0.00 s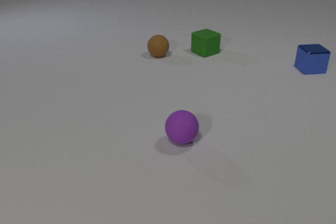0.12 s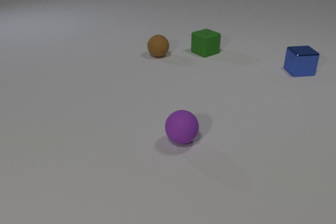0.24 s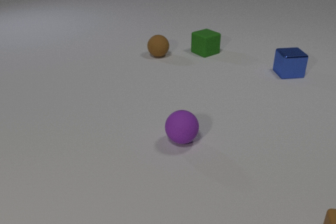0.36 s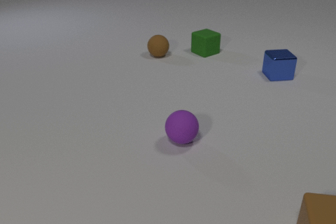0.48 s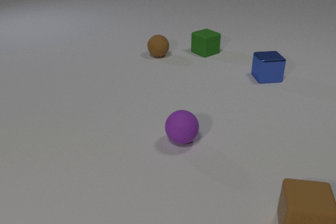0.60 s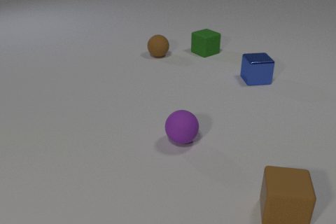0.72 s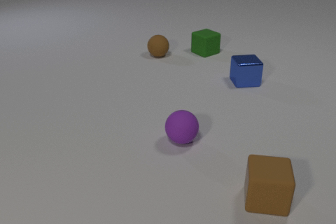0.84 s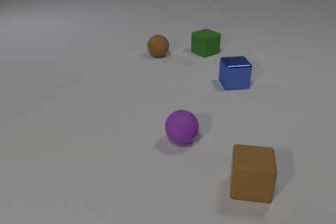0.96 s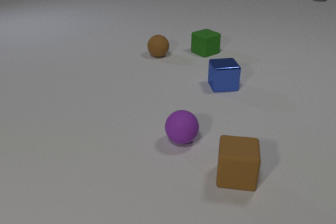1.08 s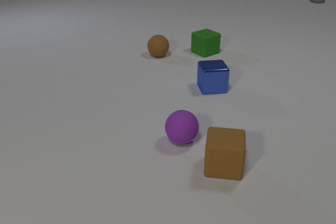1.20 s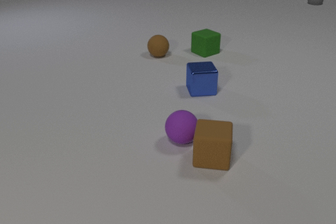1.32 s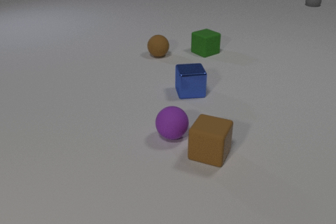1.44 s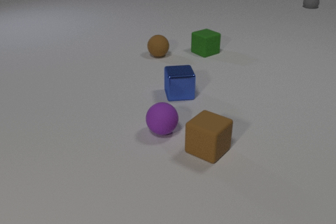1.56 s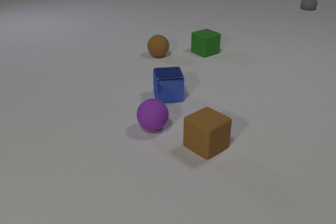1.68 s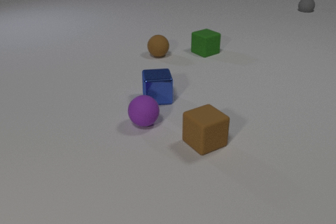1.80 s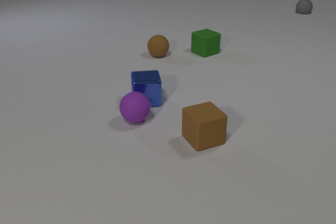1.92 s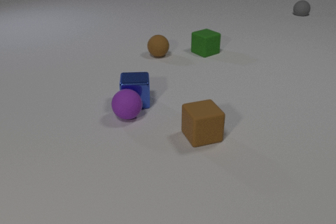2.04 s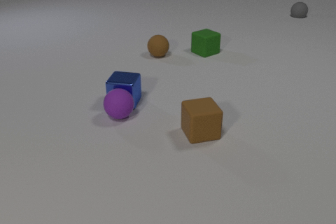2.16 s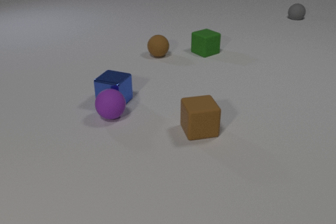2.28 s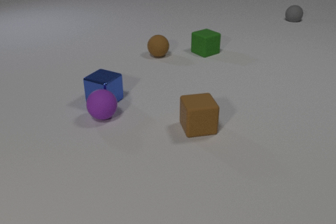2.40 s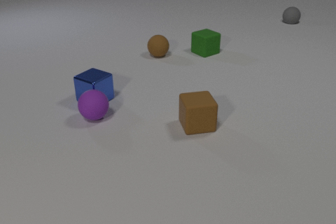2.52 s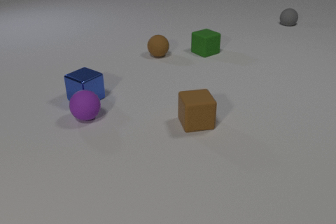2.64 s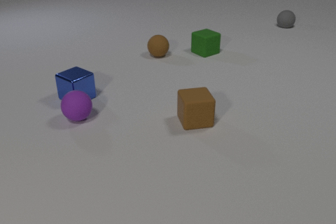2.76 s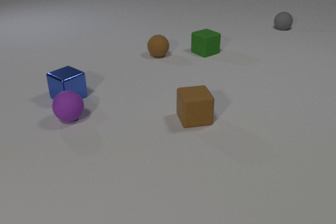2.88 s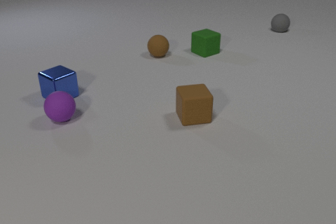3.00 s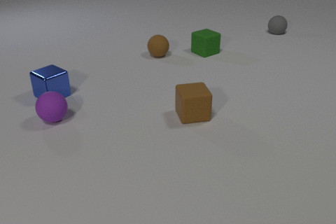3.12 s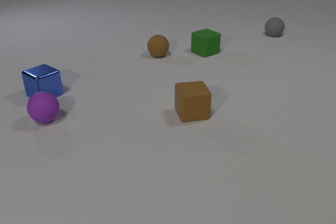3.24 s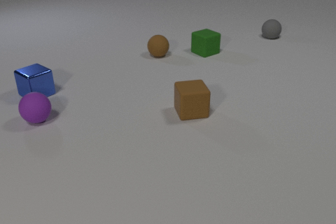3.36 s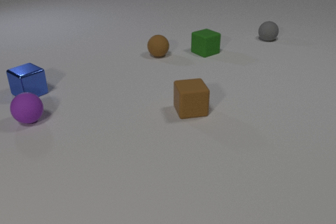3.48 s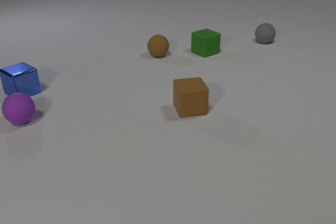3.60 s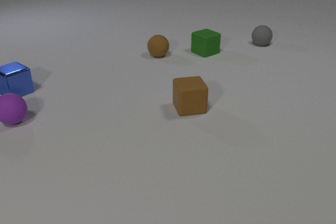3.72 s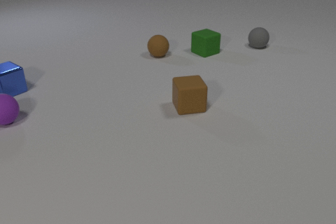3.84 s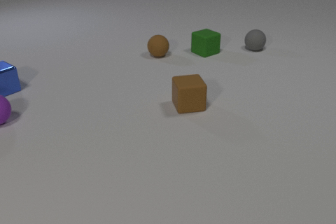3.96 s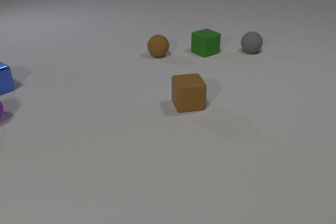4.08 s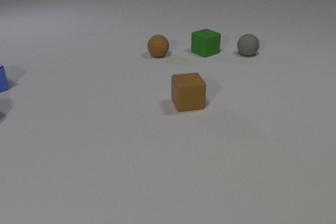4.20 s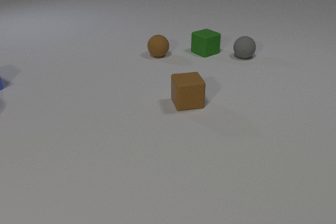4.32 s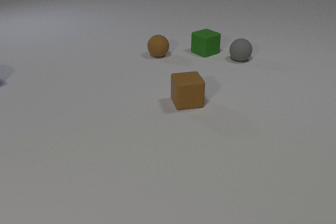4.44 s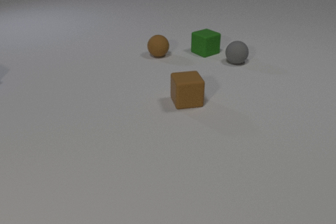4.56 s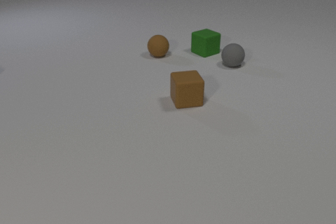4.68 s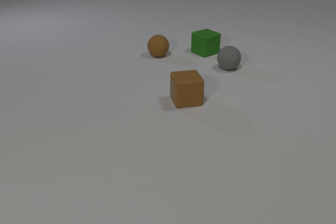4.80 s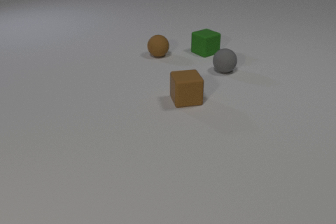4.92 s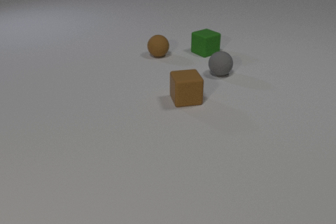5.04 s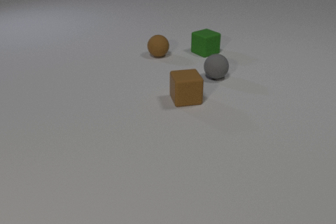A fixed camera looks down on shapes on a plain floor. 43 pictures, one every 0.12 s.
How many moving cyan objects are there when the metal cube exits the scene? 0.
How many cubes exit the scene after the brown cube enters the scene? 1.
What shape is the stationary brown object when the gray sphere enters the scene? sphere.
0.00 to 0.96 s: The brown rubber cube comes in at the bottom edge, slides to the left and away from the camera. The gray rubber sphere comes in at the top edge, rolls toward the camera. The blue metal cube slides to the left and toward the camera.
0.96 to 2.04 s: The brown rubber cube slides away from the camera and to the left, spins clockwise seen from above by about 60 degrees, its near face sliding to the left. The purple rubber sphere rolls to the left and away from the camera. The gray rubber sphere rolls toward the camera. The blue metal cube slides to the left. The brown rubber cube and the purple rubber sphere collide. The purple rubber sphere and the blue metal cube collide.
2.04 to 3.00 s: The brown rubber cube slides away from the camera. The purple rubber sphere rolls to the left. The gray rubber sphere rolls toward the camera. The blue metal cube slides to the left and away from the camera, spins so that its near face slides to the left, clockwise seen from above.
3.00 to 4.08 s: The brown rubber cube slides away from the camera. The purple rubber sphere rolls to the left, leaves at the left edge. The gray rubber sphere rolls toward the camera. The blue metal cube slides to the left and away from the camera.
4.08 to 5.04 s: The brown rubber cube slides away from the camera. The gray rubber sphere rolls toward the camera and to the left. The blue metal cube slides to the left, leaves at the left edge.
